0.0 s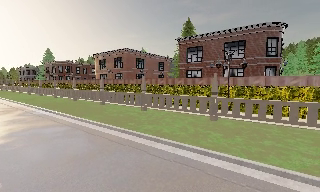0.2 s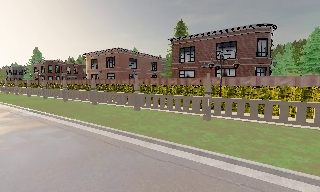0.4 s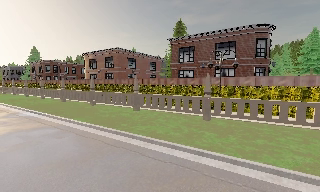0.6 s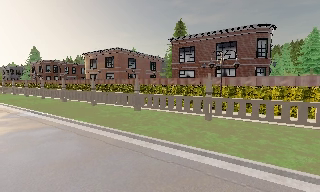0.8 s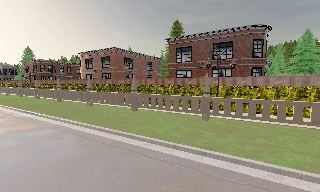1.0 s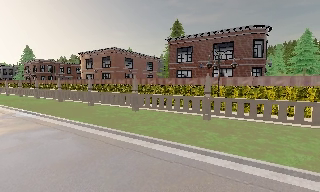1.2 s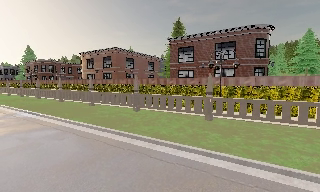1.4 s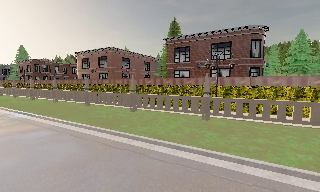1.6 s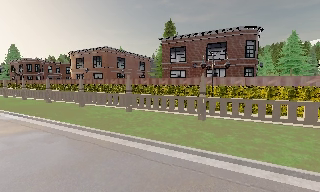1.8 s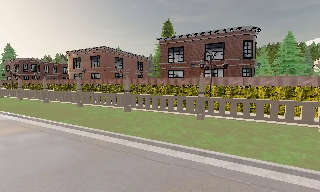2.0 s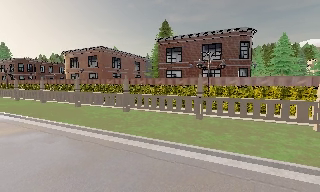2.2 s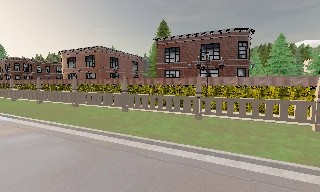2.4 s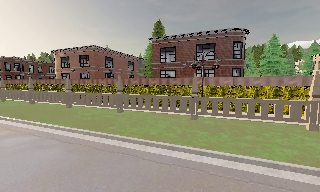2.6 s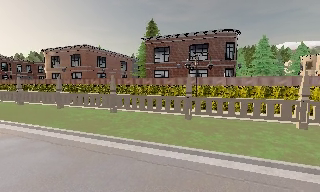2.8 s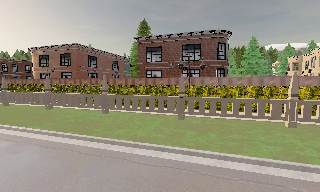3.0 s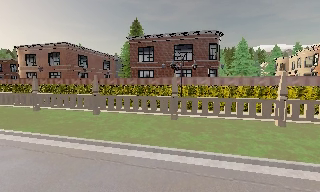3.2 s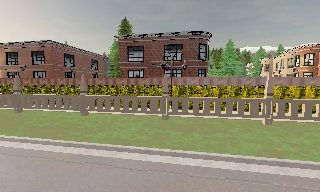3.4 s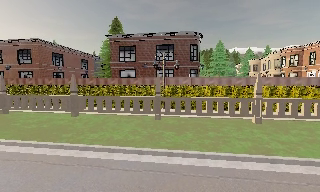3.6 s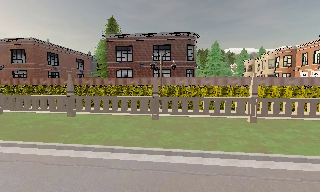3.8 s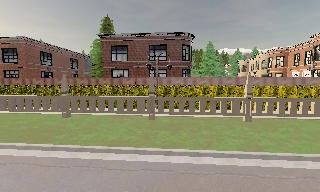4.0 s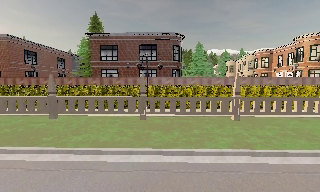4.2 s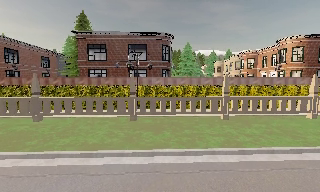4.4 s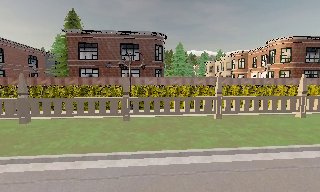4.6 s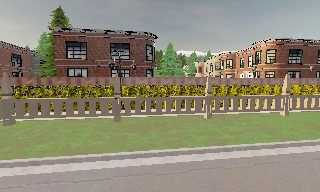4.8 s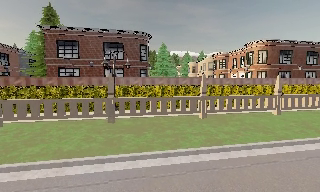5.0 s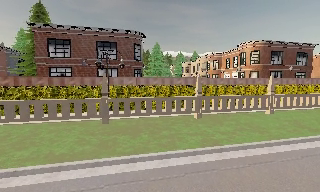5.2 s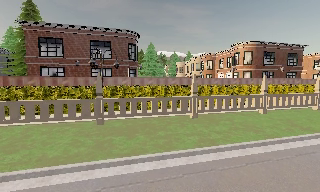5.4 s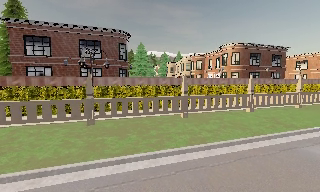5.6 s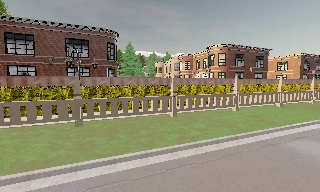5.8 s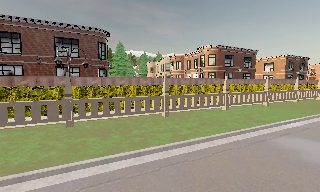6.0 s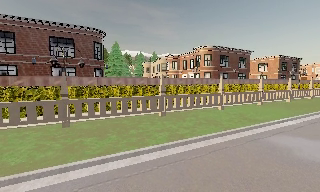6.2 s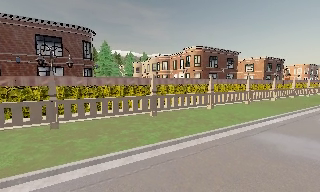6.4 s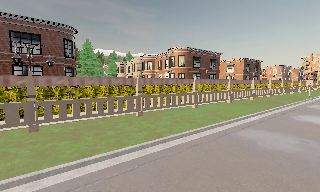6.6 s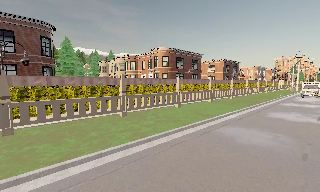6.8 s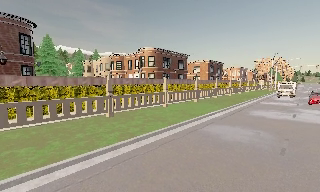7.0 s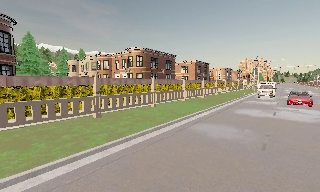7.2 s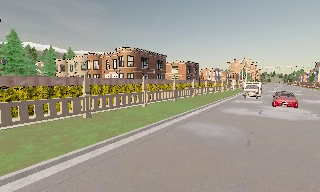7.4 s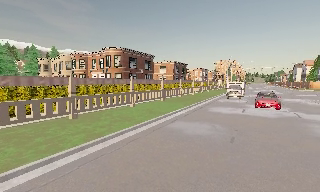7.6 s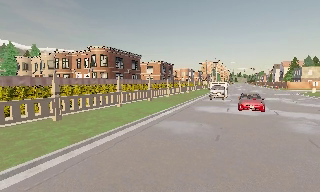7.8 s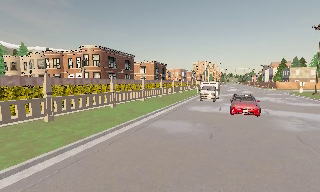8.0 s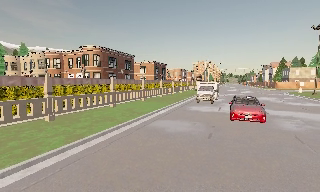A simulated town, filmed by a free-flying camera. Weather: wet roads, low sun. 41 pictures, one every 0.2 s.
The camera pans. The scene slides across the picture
to the left.
The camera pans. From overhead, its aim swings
clockwise.
0.0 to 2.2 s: The camera pans to its right, which is clockwise from overhead, by about 10 degrees. It travels to its left, about 1 m.
2.2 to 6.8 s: The scene slides to the left, as the camera pans about 75 degrees to its right. It travels to its left, about 1.5 m.
6.8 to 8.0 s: The camera swings to its right by about 20 degrees, and the scene slides to the left. It travels backward, about 0.5 m, so what stands in front gets smaller.
The film runs forward here.
